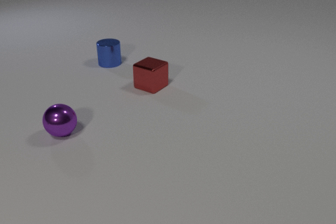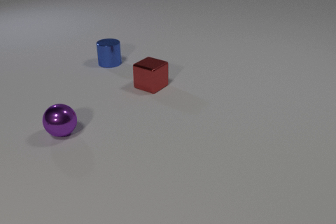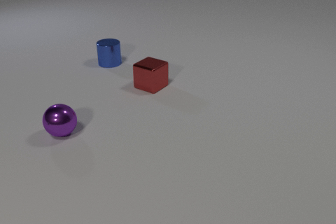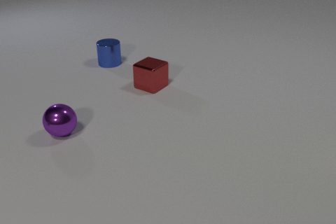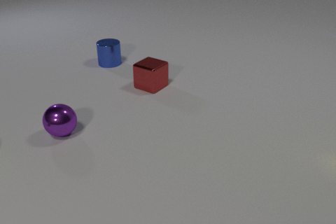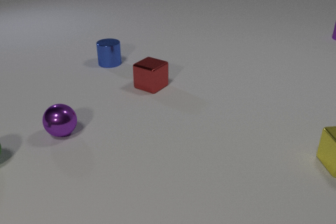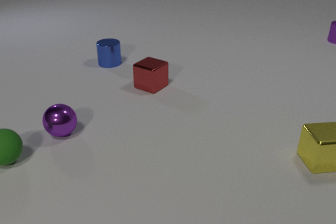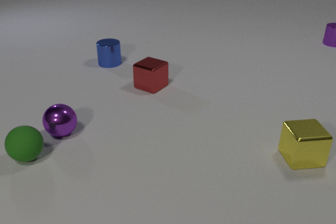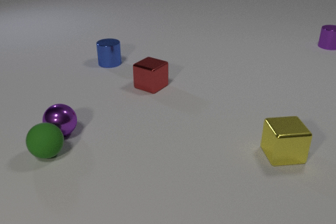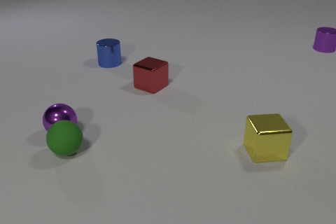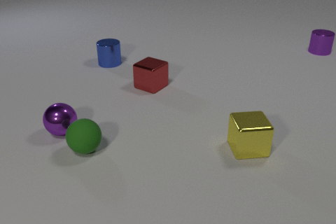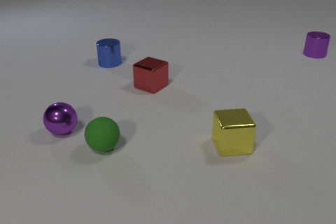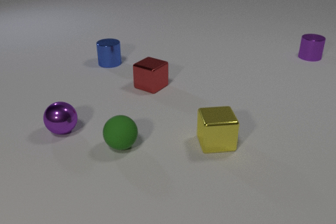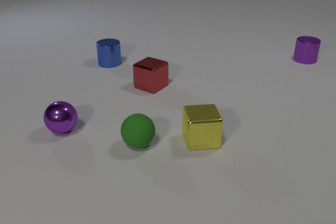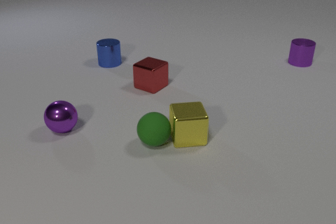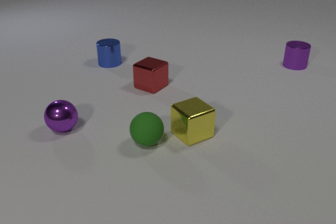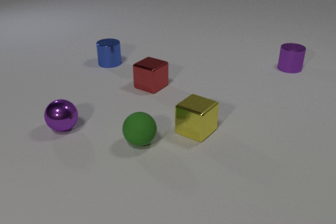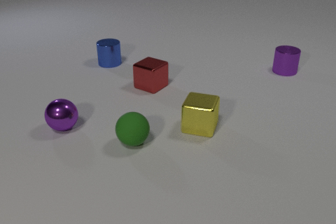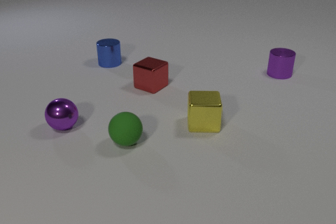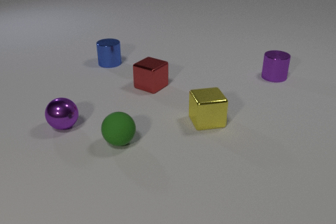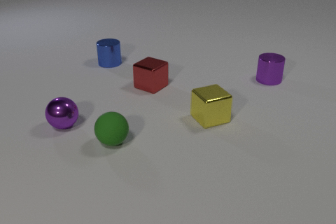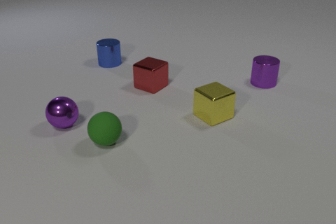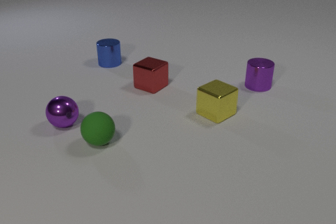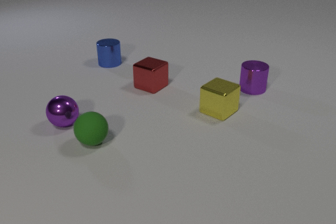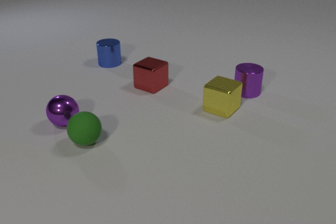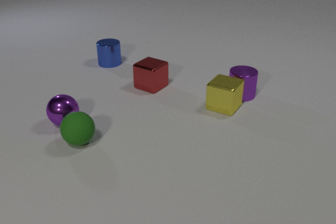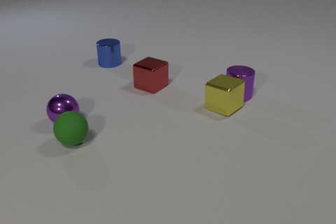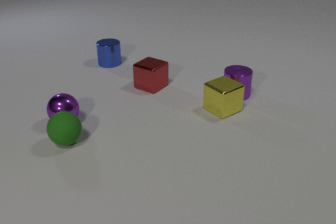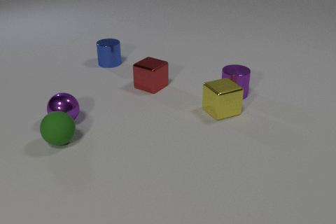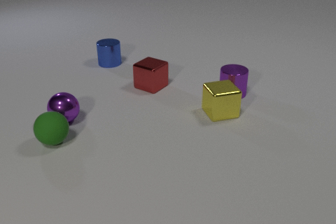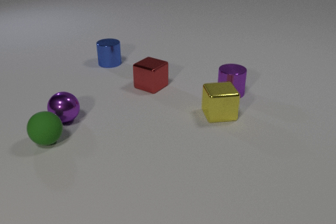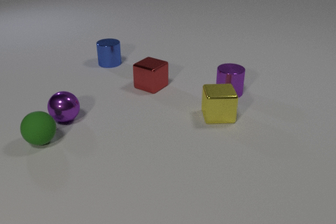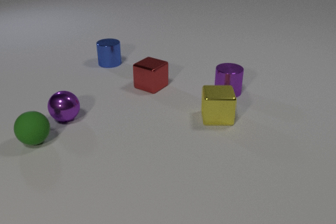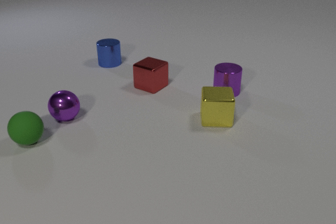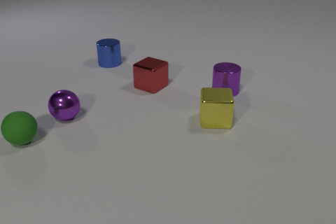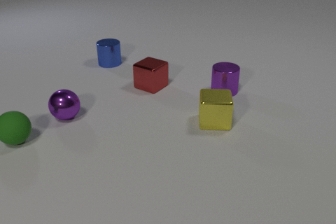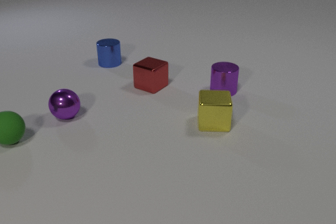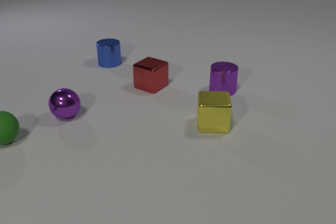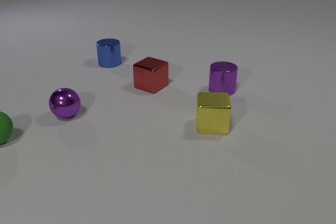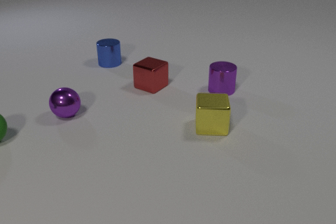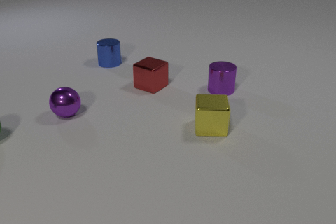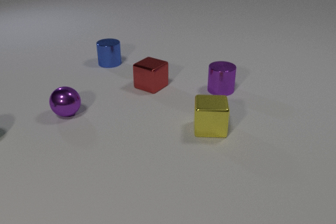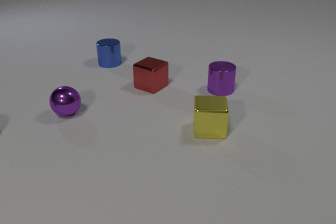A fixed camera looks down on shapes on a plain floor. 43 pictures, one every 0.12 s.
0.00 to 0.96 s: The yellow metal cube comes in at the right edge, slides to the left. The green rubber sphere comes in at the left edge, rolls to the right. The purple metal cylinder comes in at the right edge, slides toward the camera.
0.96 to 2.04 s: The yellow metal cube slides to the left, spins so that its near face slides to the right, counterclockwise seen from above. The green rubber sphere rolls to the right. The purple metal sphere rolls away from the camera. The purple metal cylinder slides toward the camera and to the left. The green rubber sphere and the purple metal sphere collide. The yellow metal cube and the green rubber sphere collide.
2.04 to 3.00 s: The yellow metal cube slides away from the camera and to the right, spins counterclockwise seen from above by about 75 degrees, its near face sliding to the right. The green rubber sphere rolls to the left. The purple metal sphere rolls away from the camera. The purple metal cylinder slides toward the camera and to the left.
3.00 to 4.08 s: The yellow metal cube slides toward the camera, spins so that its near face slides to the left, clockwise seen from above. The green rubber sphere rolls to the left. The purple metal sphere rolls away from the camera. The purple metal cylinder slides to the left. The yellow metal cube and the purple metal cylinder collide.
4.08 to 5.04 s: The yellow metal cube slides toward the camera. The green rubber sphere rolls to the left and away from the camera, leaves at the left edge. The purple metal sphere rolls away from the camera.
What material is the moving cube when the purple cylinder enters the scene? metal.
How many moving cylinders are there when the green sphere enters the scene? 1.
What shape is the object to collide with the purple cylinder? cube.
